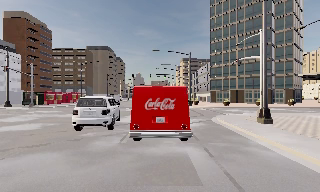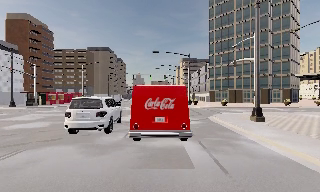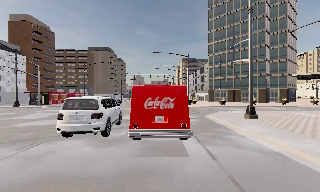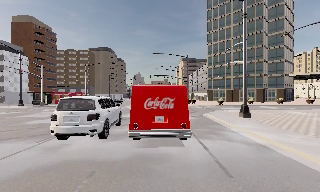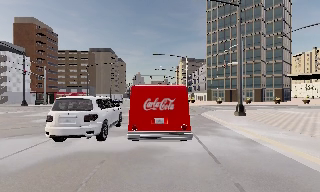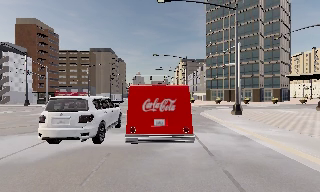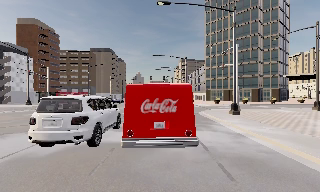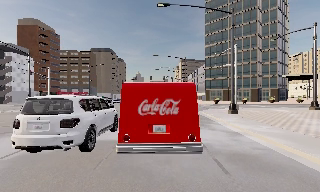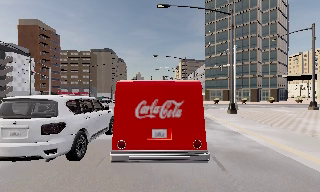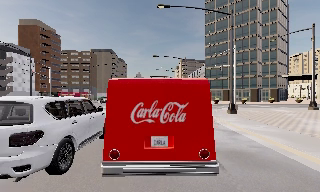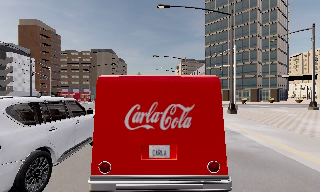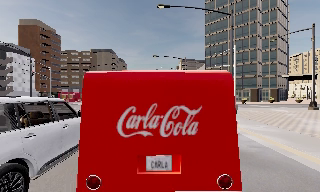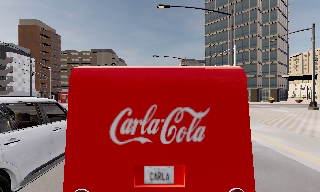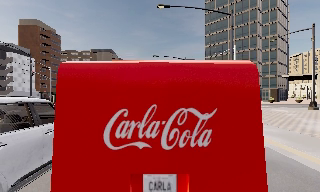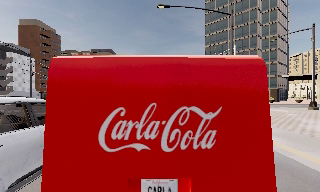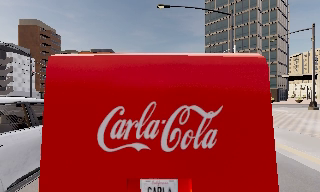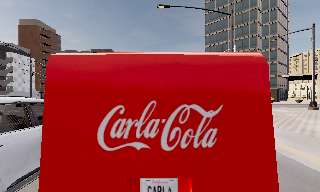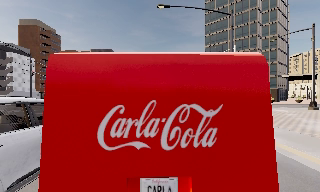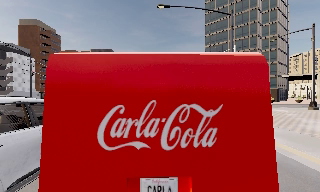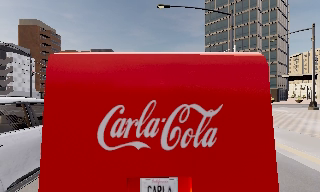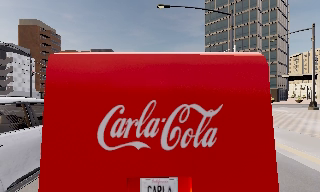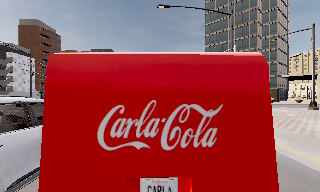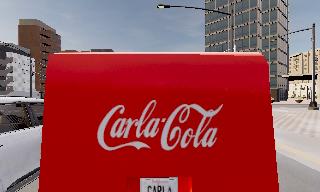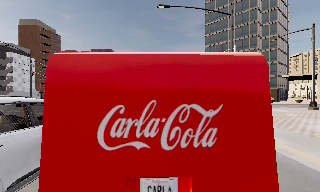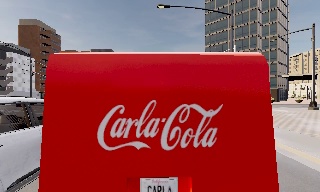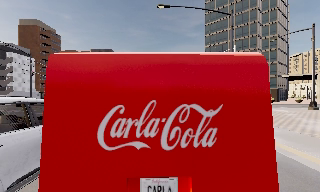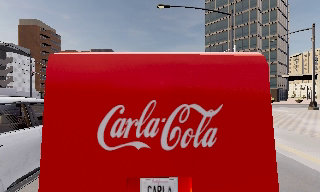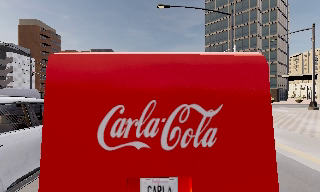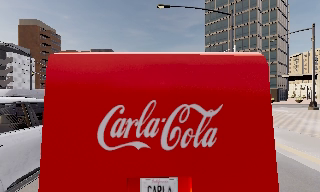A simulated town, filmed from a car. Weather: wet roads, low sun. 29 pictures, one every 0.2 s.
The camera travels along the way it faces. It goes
backward.
0.0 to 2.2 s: The camera travels backward, about 5 m, so what stands in front gets smaller. It loses speed.
2.2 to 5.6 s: The camera keeps its place and its aim.
The film runs backward here.
